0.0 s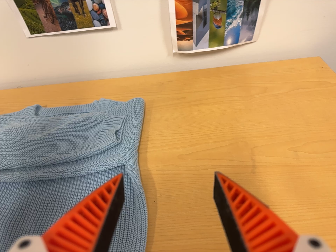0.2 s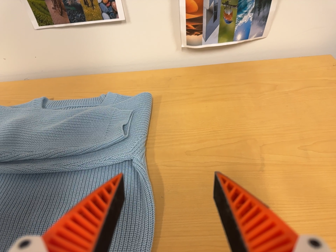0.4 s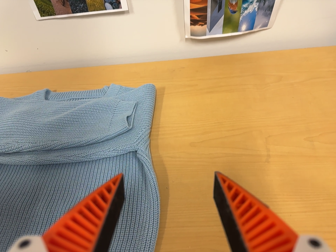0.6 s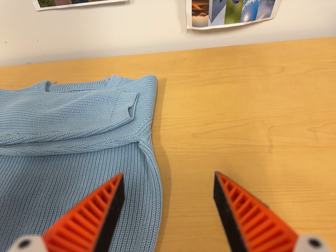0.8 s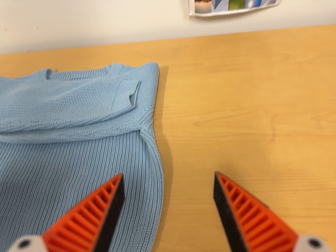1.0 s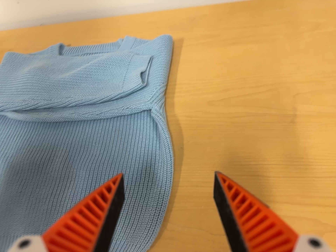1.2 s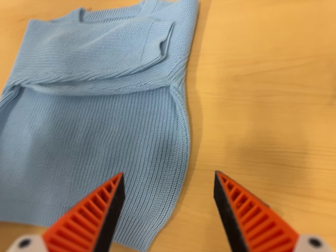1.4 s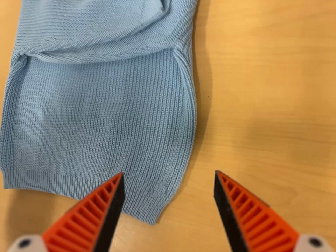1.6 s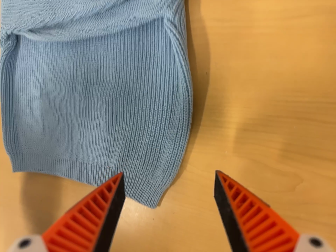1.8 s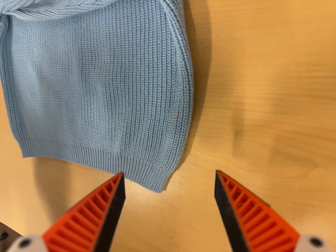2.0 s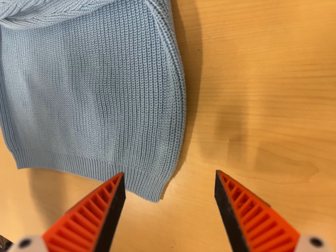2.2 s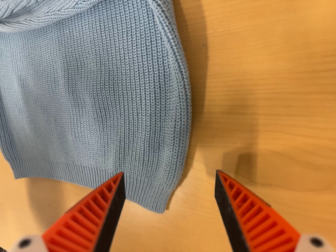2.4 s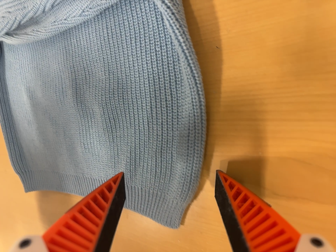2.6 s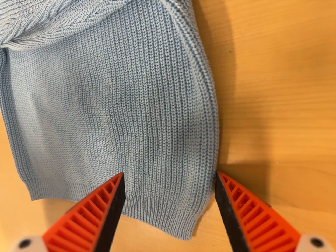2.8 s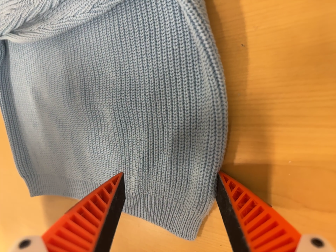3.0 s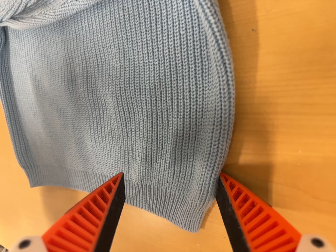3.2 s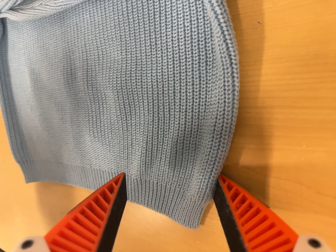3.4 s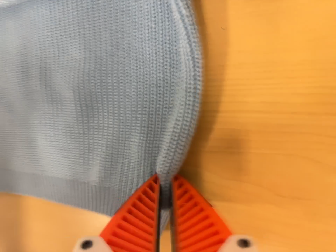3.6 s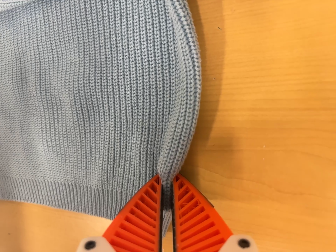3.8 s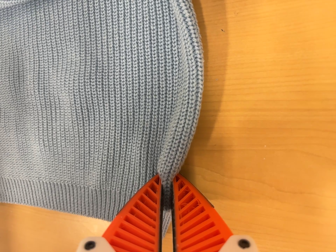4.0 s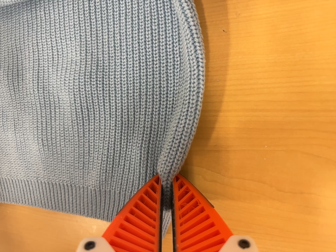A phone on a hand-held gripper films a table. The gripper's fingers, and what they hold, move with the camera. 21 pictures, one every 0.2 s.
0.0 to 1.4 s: The camera swings to its left by about 25 degrees, and the scene slides to the right. It travels forward, toward the top of its view and to its right, about 12 cm. Its aim tips toward the bottom of its view by about 35 degrees, and the scene shifts upward.
1.4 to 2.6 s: The camera pans to its left by about 10 degrees. It travels forward, toward the top of its view and to its right, about 12 cm, so what stands in front looms larger. Its aim tips toward the bottom of its view by about 15 degrees. It rolls about its line of sight by about 10 degrees, and the scene rotates counterclockwise.
2.6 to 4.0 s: The camera swings to its right by about 15 degrees, and the scene slides to the left.
The film runs forward here.
